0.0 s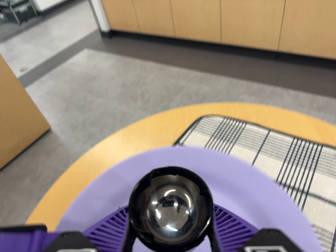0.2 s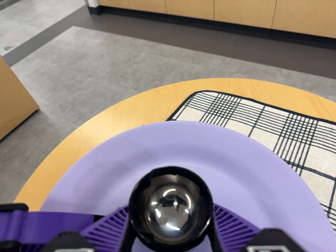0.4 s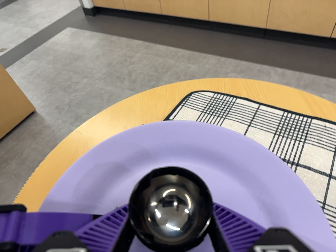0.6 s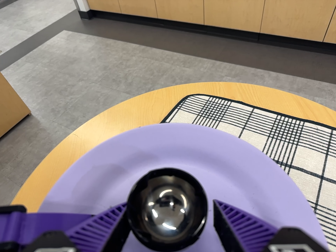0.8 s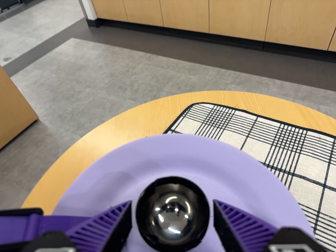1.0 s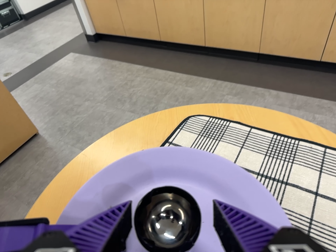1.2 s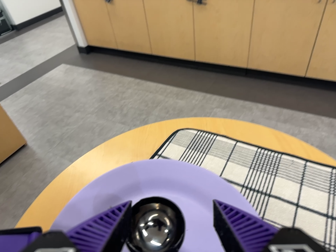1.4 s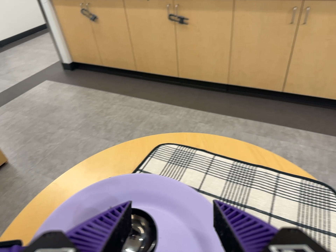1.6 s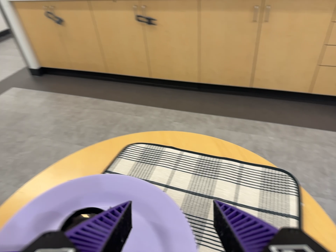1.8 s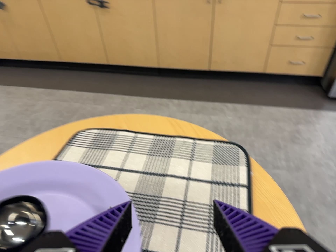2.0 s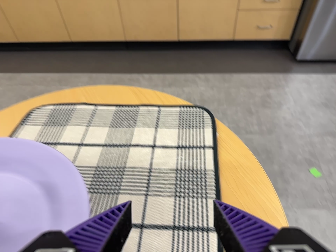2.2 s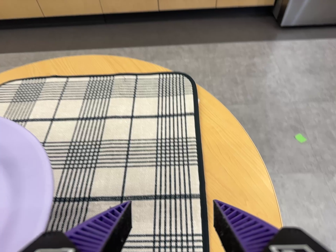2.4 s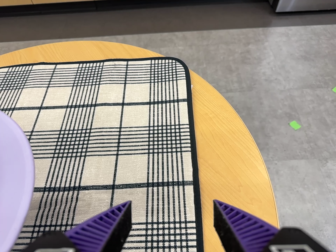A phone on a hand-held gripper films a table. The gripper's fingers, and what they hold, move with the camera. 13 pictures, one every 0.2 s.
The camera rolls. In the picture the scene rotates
counterclockwise.
0.0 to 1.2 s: The camera travels backward, about 5 cm, so what stands in front gets smaller.
1.2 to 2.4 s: The camera pans to its right by about 25 degrees. It travels to its right and toward the bottom of its view, about 16 cm, so close, fixed things drift to the left. Its aim tips toward the bottom of its view by about 10 degrees, and the scene shifts upward. It rolls about its line of sight by about 20 degrees, and the scene rotates counterclockwise.
The film runs backward here.
